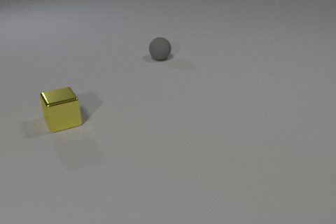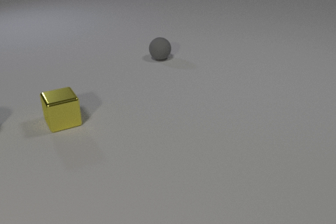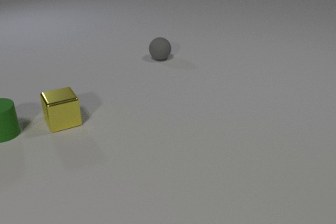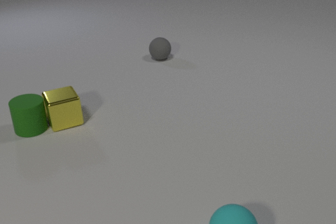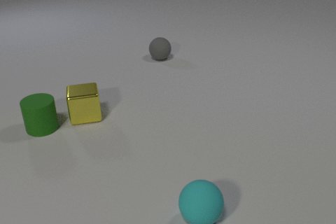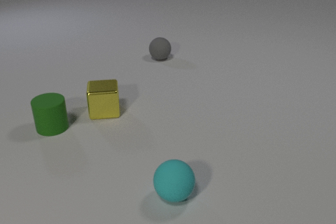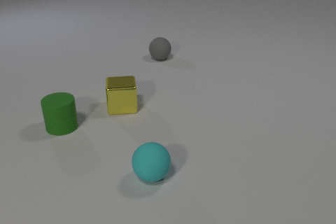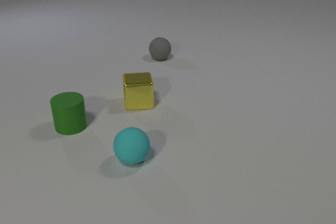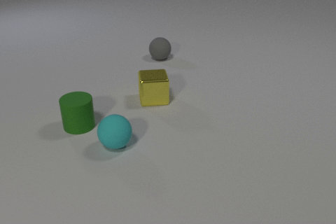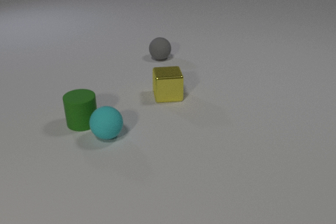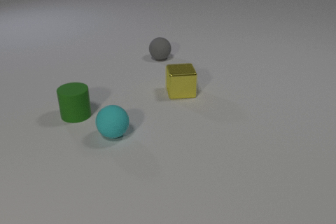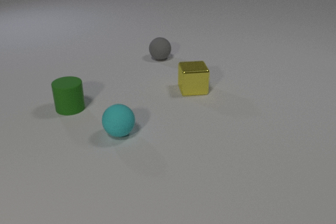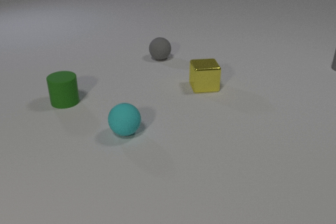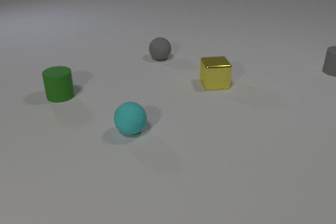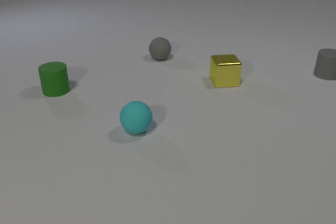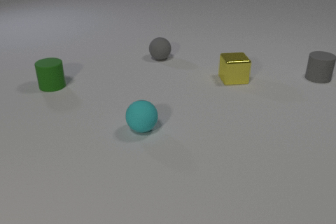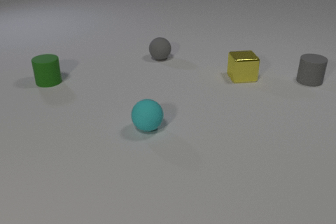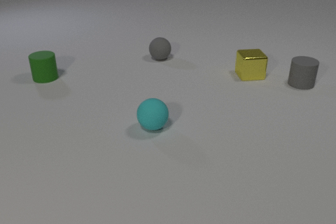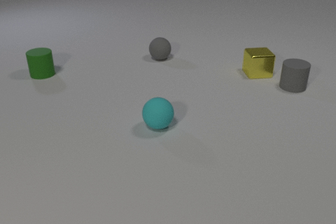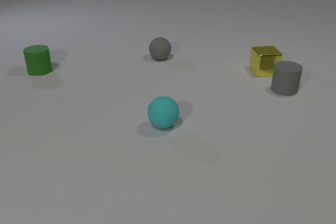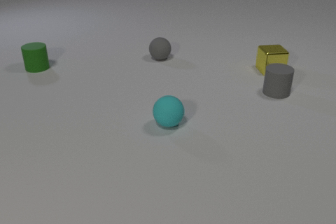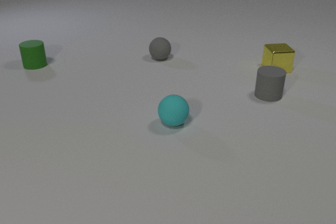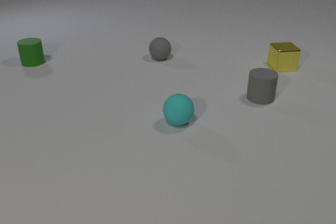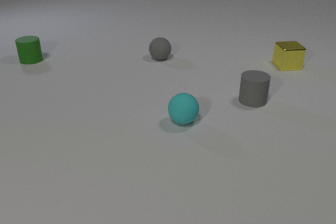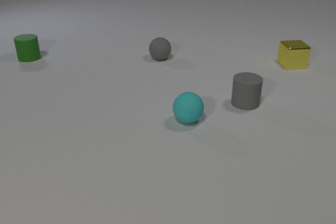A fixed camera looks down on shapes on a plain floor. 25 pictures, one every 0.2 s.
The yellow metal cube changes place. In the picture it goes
to the right.
The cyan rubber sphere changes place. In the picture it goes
away from the camera.
0.0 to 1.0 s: The green rubber cylinder comes in at the left edge, slides to the right. The yellow metal cube slides to the right, spins so that its near face slides to the left, clockwise seen from above. The cyan rubber sphere comes in at the bottom edge, rolls to the left and away from the camera. The green rubber cylinder and the yellow metal cube collide.
1.0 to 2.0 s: The green rubber cylinder slides to the right and away from the camera. The yellow metal cube slides to the right and away from the camera. The cyan rubber sphere rolls away from the camera and to the left. The green rubber cylinder and the cyan rubber sphere collide.
2.0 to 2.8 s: The green rubber cylinder slides away from the camera. The yellow metal cube slides to the right and away from the camera. The cyan rubber sphere rolls to the right. The gray rubber cylinder comes in at the right edge, slides toward the camera and to the left.
2.8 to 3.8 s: The green rubber cylinder slides away from the camera. The yellow metal cube slides to the right and away from the camera. The cyan rubber sphere rolls to the right. The gray rubber cylinder slides toward the camera and to the left.
3.8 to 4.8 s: The green rubber cylinder slides away from the camera. The yellow metal cube slides to the right and away from the camera. The cyan rubber sphere rolls to the right. The gray rubber cylinder slides toward the camera and to the left.
How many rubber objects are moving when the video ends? 3.
How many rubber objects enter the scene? 3.
What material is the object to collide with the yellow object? rubber.
